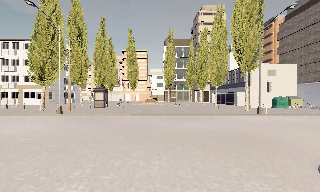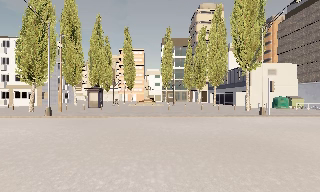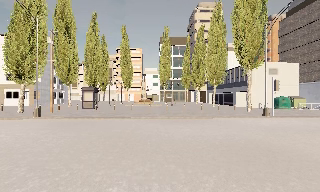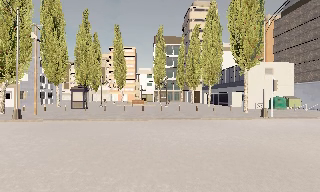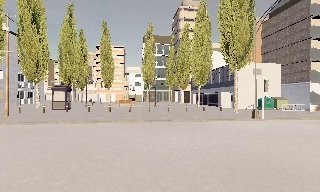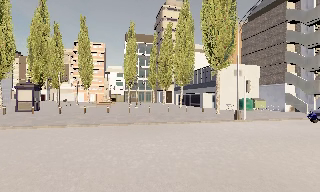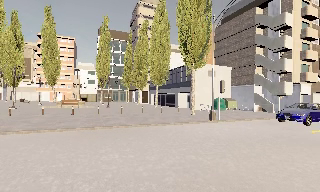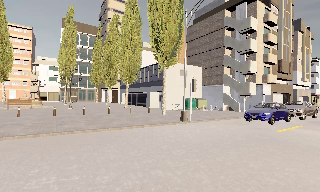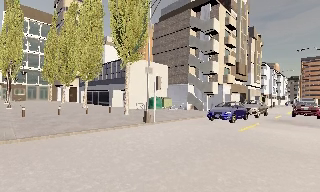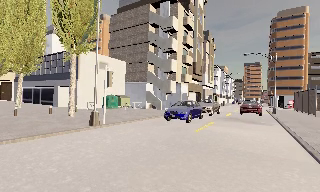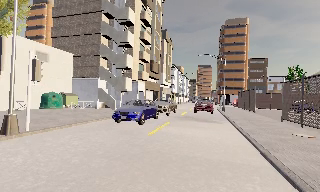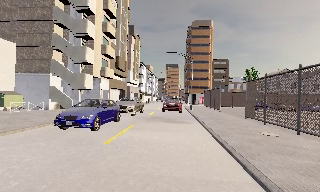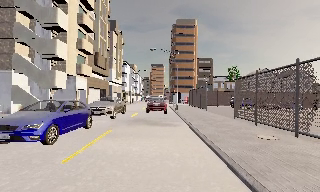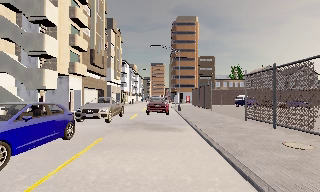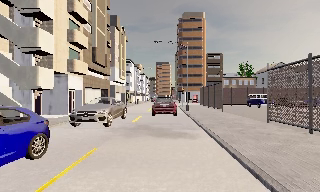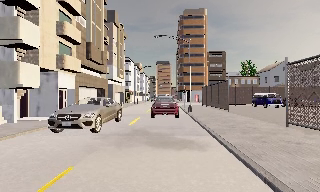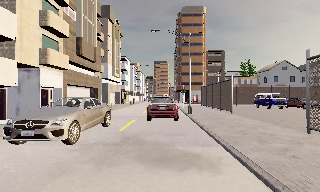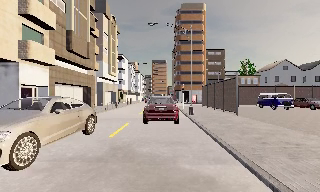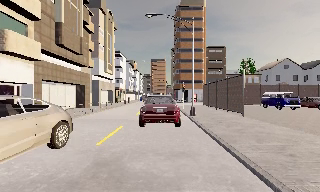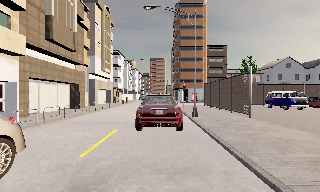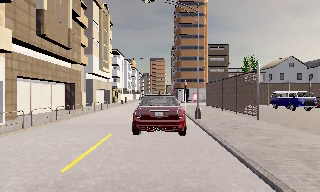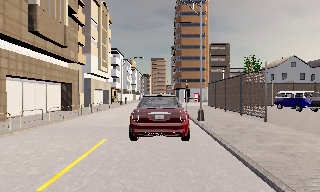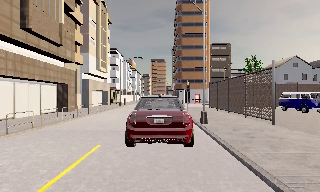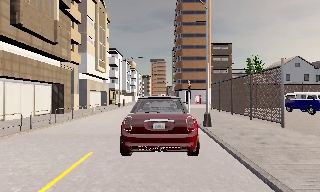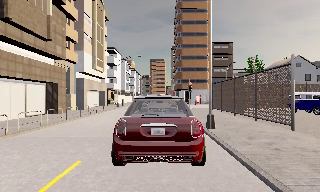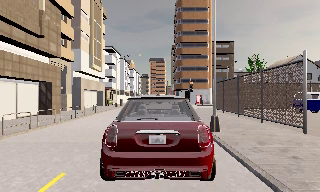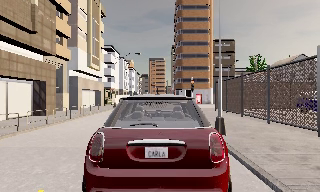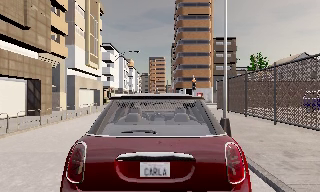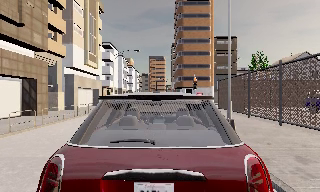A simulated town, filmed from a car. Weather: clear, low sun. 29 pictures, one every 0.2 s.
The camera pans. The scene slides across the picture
to the left.
The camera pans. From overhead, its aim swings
clockwise.
0.0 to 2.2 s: The camera pans to its right, which is clockwise from overhead, by about 85 degrees. It travels forward, about 11 m.
2.2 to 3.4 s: The camera travels forward, about 8 m, so what stands in front looms larger.
3.4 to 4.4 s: The camera travels forward, about 4.5 m, so what stands in front looms larger. It loses speed.
4.4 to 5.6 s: The camera travels forward, about 3.5 m, so what stands in front looms larger.
The film runs forward here.
